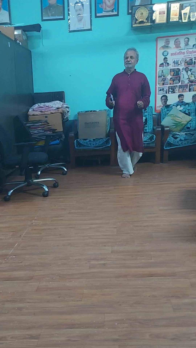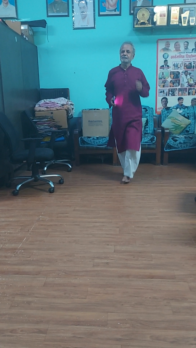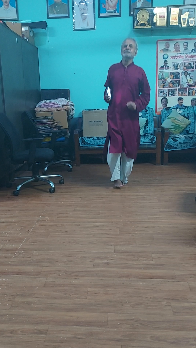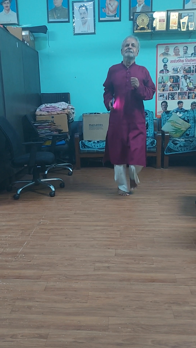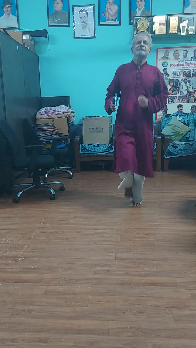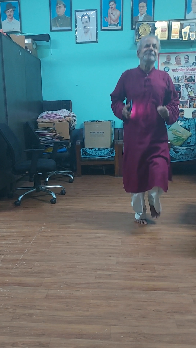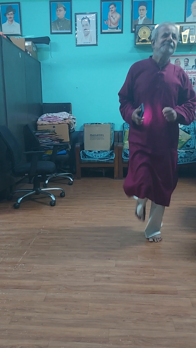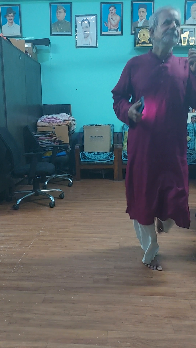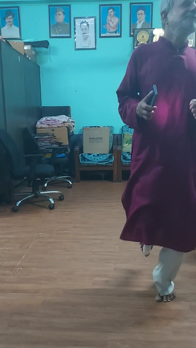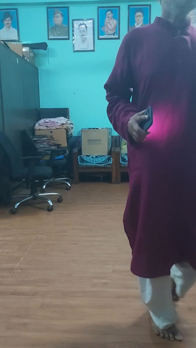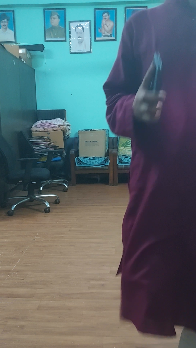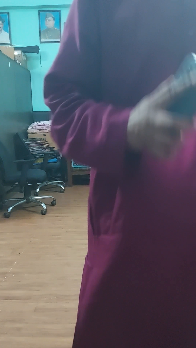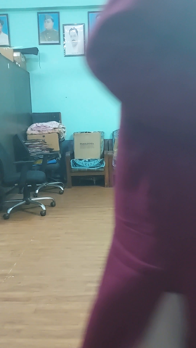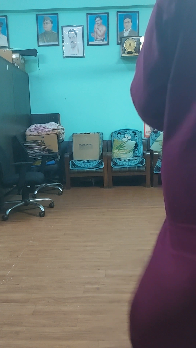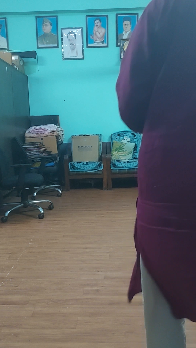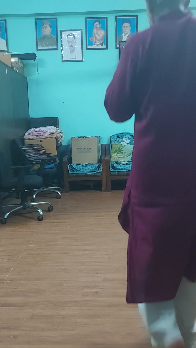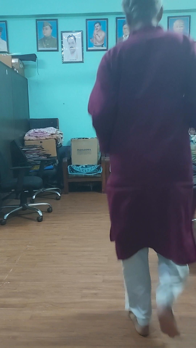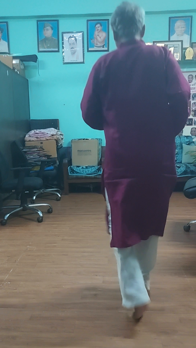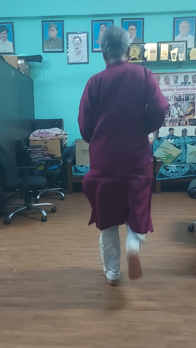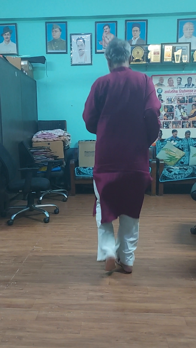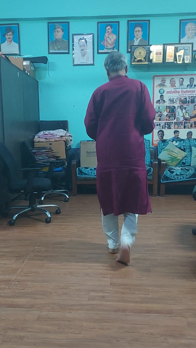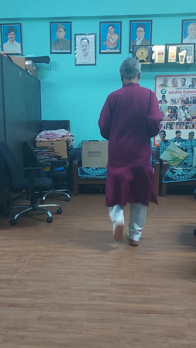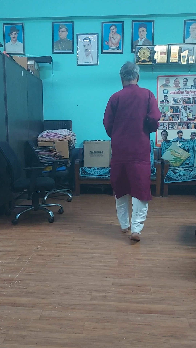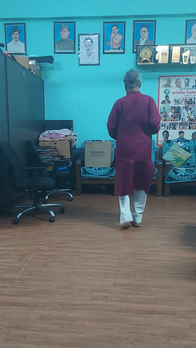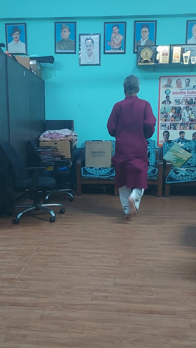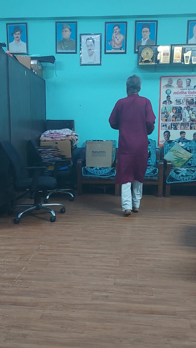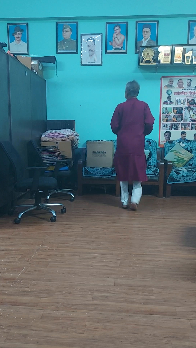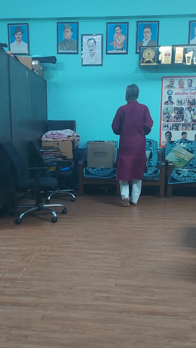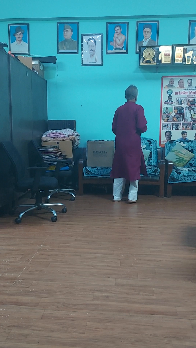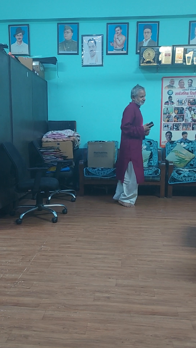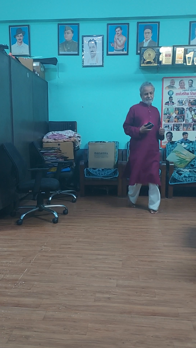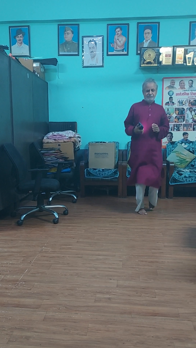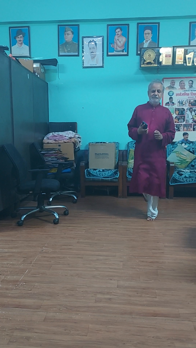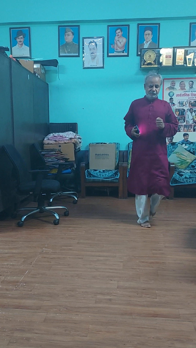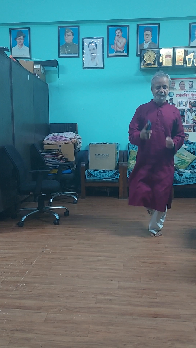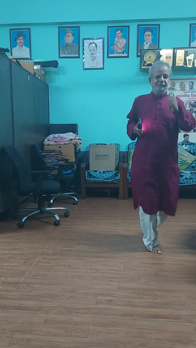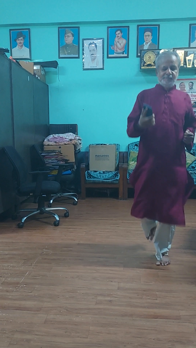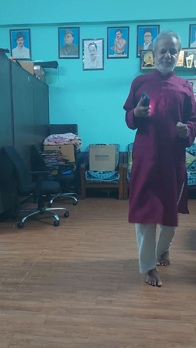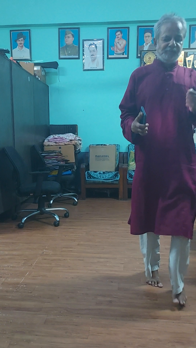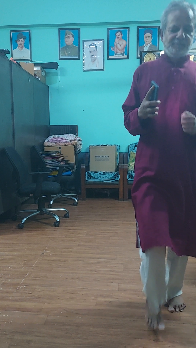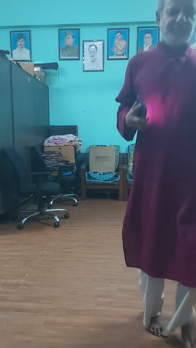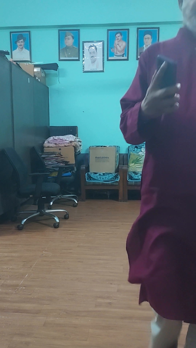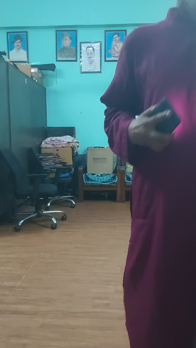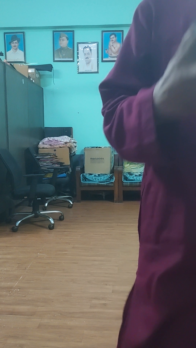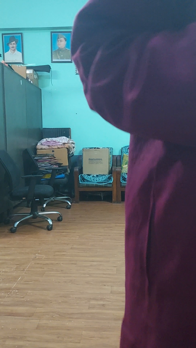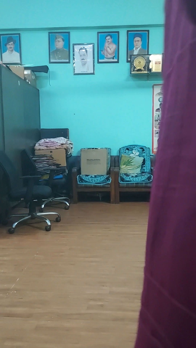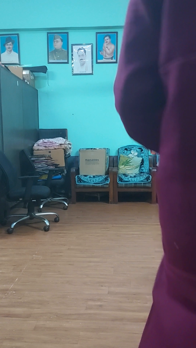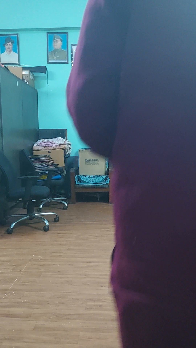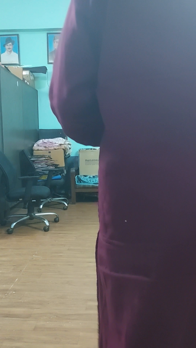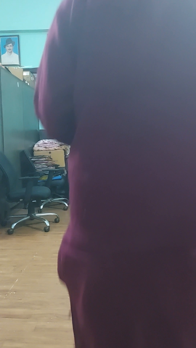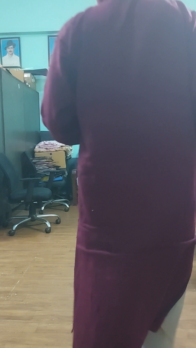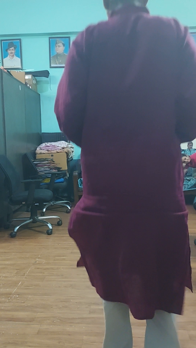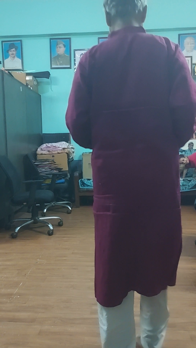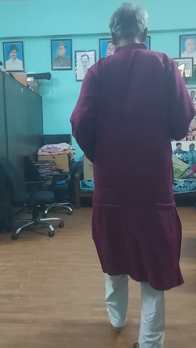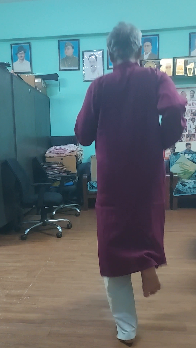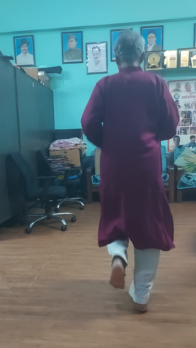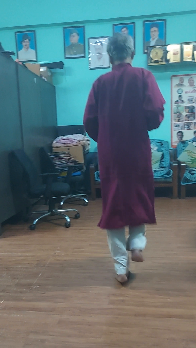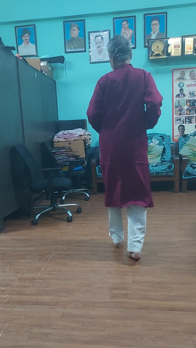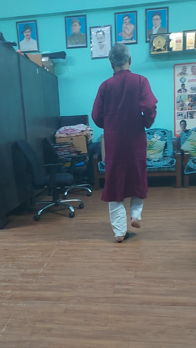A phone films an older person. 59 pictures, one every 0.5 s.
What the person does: Jogging.
